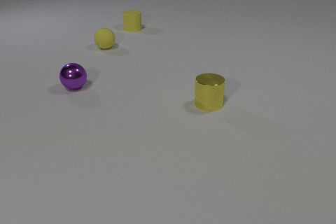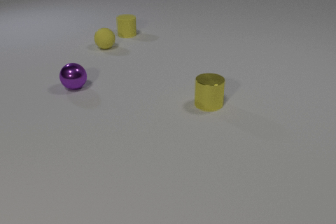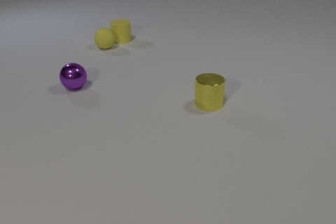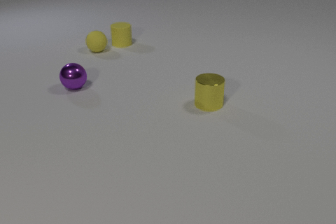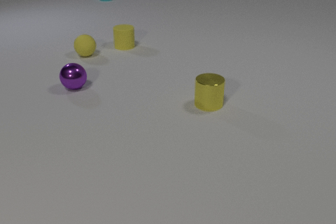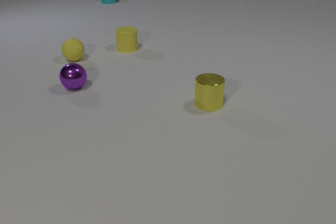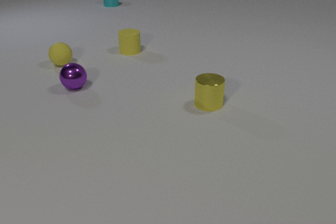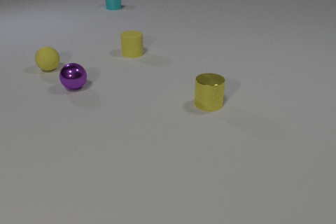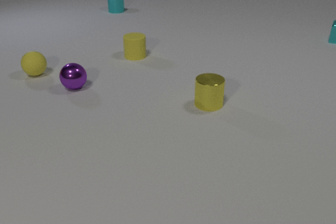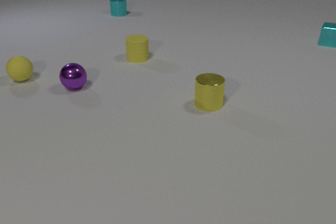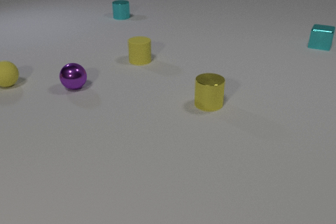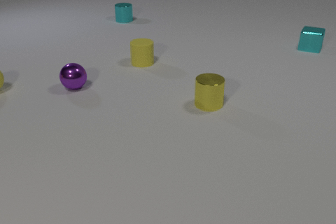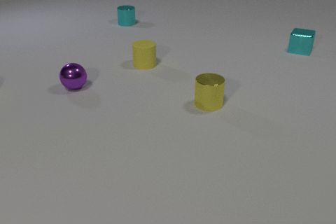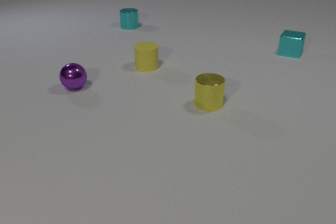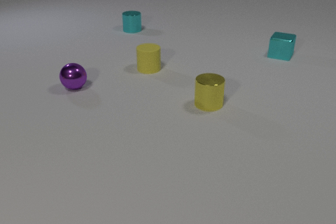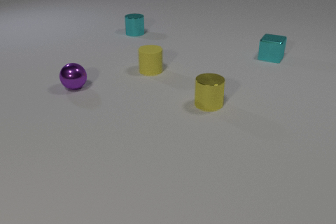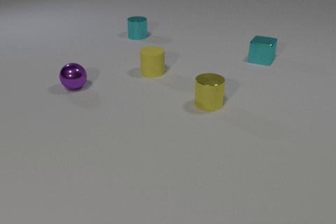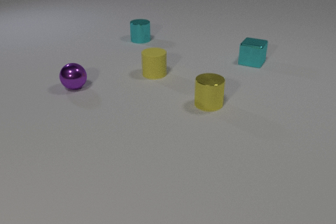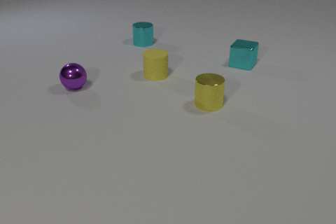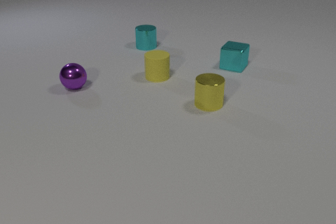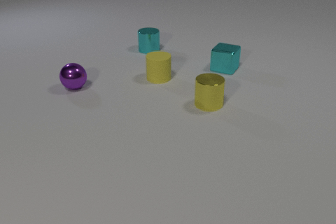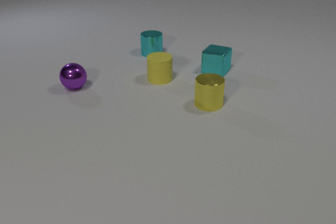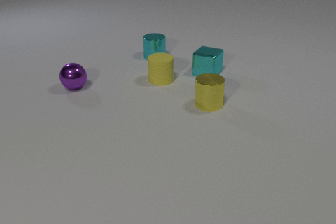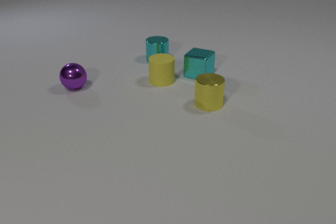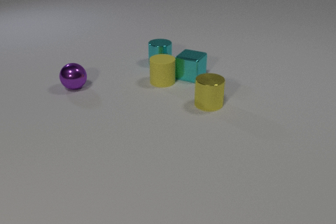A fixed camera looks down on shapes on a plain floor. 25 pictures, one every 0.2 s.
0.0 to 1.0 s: The yellow rubber cylinder slides toward the camera. The yellow rubber sphere rolls to the left and toward the camera. The cyan metal cylinder comes in at the top edge, slides toward the camera. The yellow rubber cylinder and the yellow rubber sphere collide.
1.0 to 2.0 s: The yellow rubber cylinder slides toward the camera. The yellow rubber sphere rolls to the left and toward the camera. The cyan metal cube comes in at the right edge, slides toward the camera and to the left. The cyan metal cylinder slides toward the camera.
2.0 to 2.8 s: The yellow rubber cylinder slides toward the camera and to the right. The yellow rubber sphere rolls to the left and toward the camera, leaves at the left edge. The cyan metal cube slides toward the camera and to the left. The cyan metal cylinder slides toward the camera.
2.8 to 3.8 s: The yellow rubber cylinder slides toward the camera and to the right. The cyan metal cube slides to the left and toward the camera. The cyan metal cylinder slides toward the camera.
3.8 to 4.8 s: The yellow rubber cylinder slides toward the camera and to the right. The cyan metal cube slides to the left and toward the camera. The cyan metal cylinder slides toward the camera.
What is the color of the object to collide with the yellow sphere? yellow.
How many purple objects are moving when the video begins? 0.
How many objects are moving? 4.
